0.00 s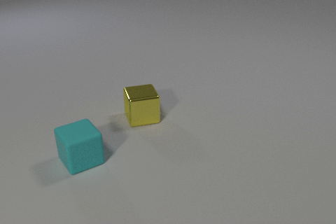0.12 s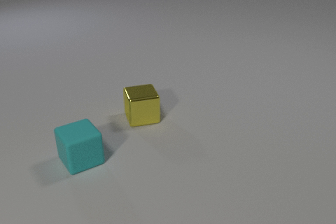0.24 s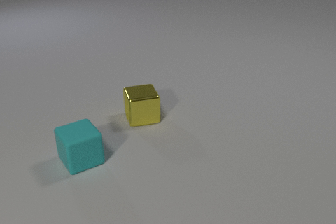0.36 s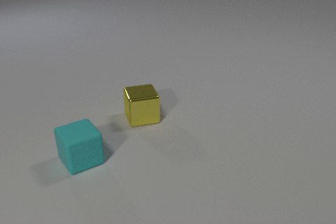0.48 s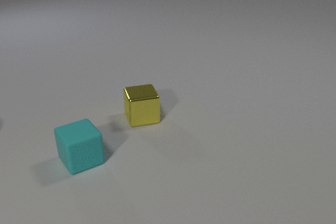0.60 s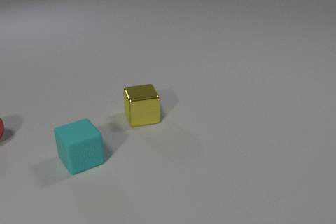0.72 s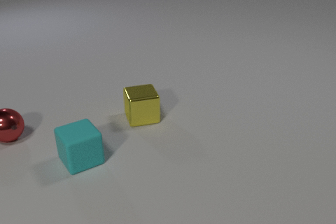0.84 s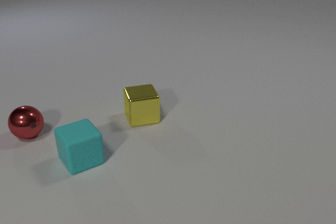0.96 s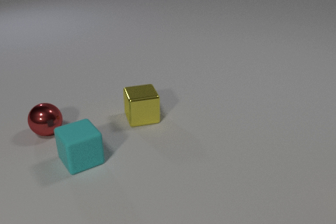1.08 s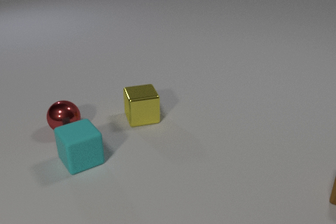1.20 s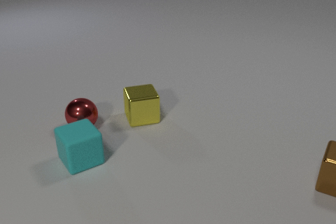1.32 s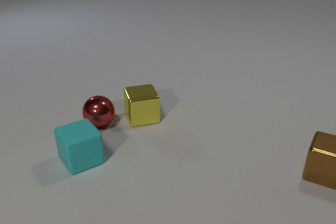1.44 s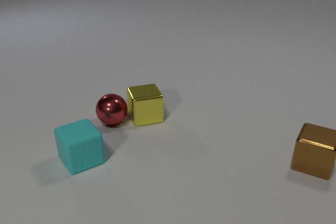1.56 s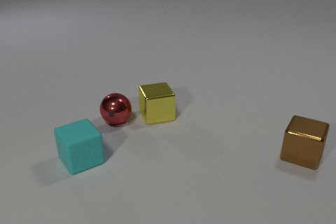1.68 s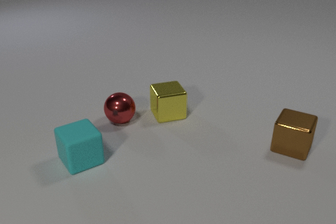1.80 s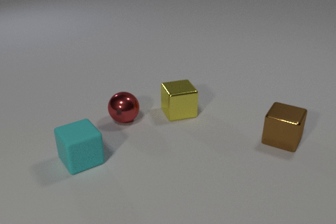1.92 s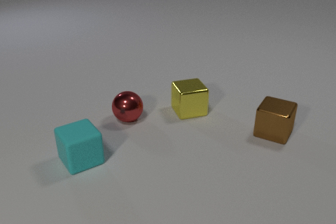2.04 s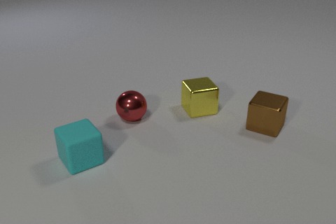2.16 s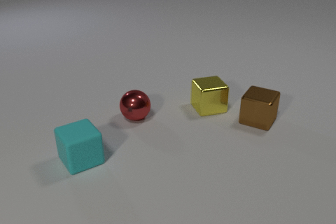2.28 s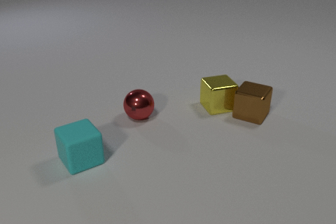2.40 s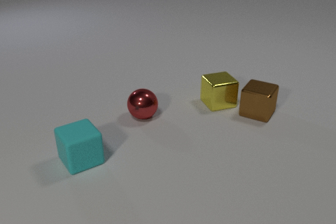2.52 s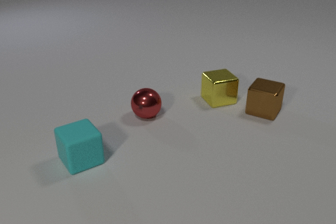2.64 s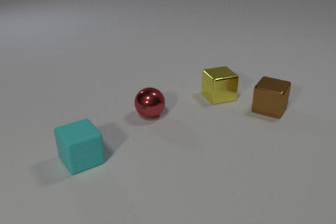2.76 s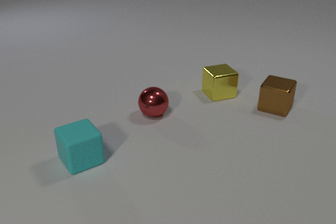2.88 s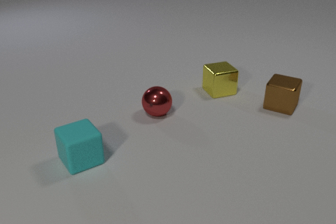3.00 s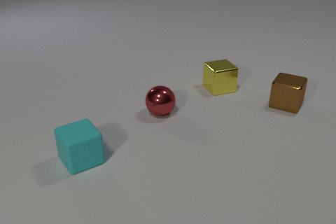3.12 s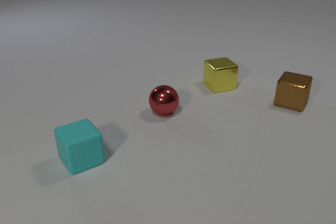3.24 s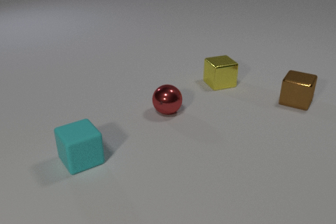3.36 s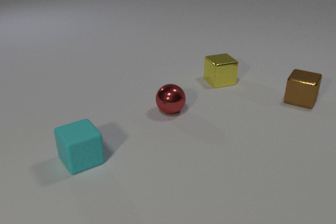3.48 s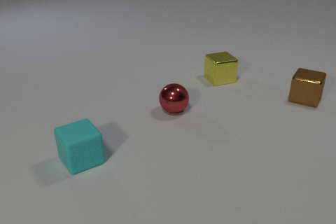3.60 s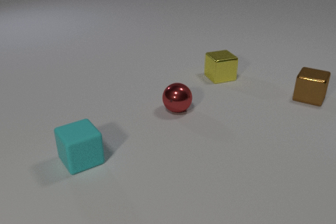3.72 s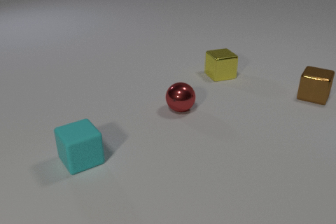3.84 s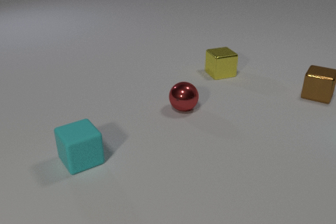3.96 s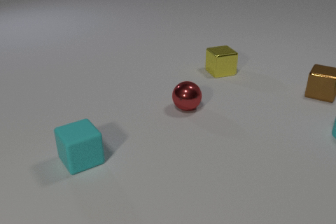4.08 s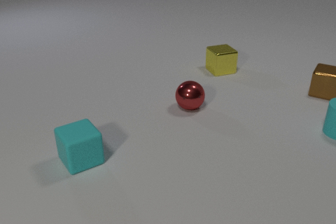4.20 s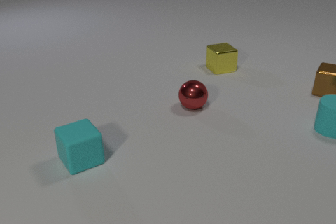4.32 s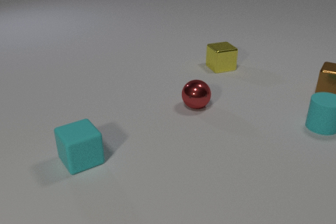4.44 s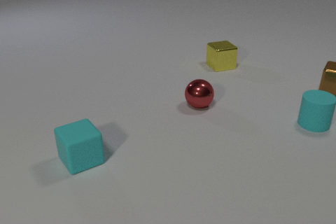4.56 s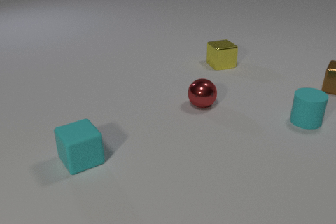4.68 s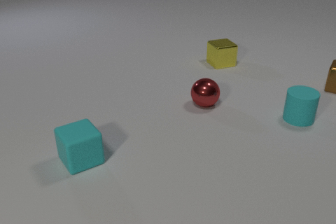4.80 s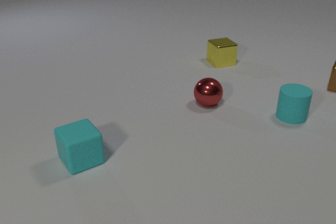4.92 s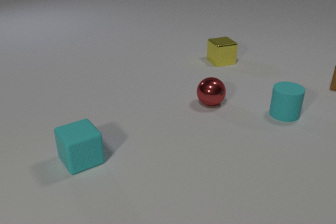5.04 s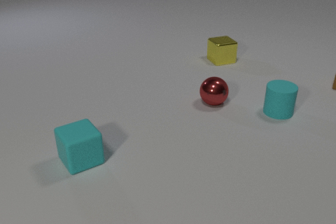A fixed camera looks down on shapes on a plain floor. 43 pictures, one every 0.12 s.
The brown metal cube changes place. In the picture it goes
away from the camera.
The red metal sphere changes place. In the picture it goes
to the right.
0.00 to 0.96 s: The red metal sphere comes in at the left edge, rolls to the right.
0.96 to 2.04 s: The red metal sphere rolls to the right. The yellow metal cube slides to the right. The brown metal cube comes in at the right edge, slides away from the camera and to the left. The red metal sphere and the yellow metal cube collide.
2.04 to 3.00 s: The red metal sphere rolls to the right. The yellow metal cube slides away from the camera and to the right. The brown metal cube slides away from the camera. The yellow metal cube and the brown metal cube collide.
3.00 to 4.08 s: The red metal sphere rolls to the right and away from the camera. The yellow metal cube slides away from the camera. The cyan rubber cylinder comes in at the right edge, slides to the left. The brown metal cube slides away from the camera and to the right.
4.08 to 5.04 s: The red metal sphere rolls to the right and away from the camera. The yellow metal cube slides away from the camera. The cyan rubber cylinder slides to the left. The brown metal cube slides away from the camera and to the right.
What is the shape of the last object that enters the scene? cylinder.
How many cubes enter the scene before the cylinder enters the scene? 1.
How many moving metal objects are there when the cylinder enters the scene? 3.
